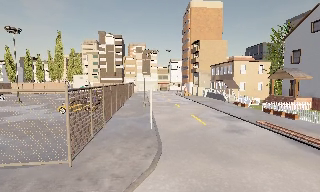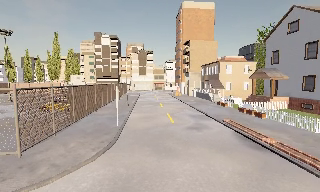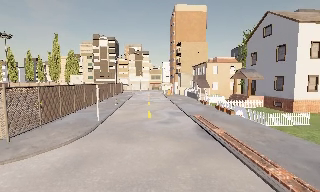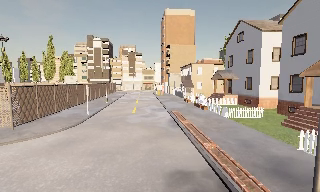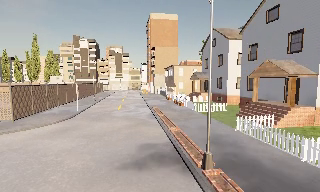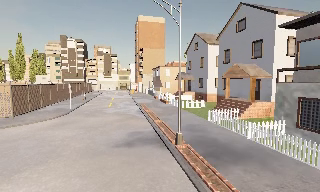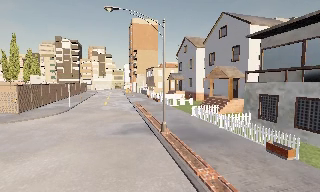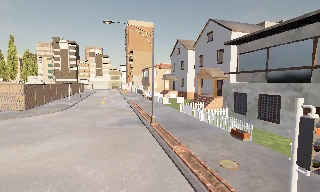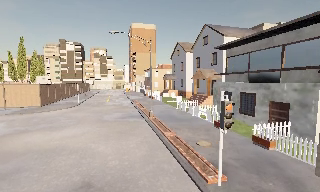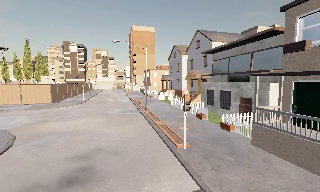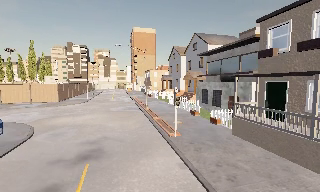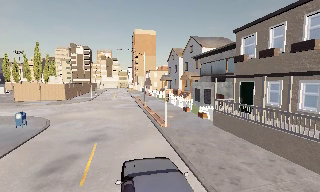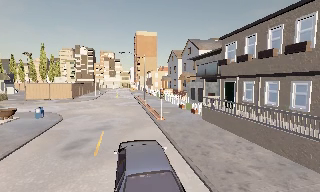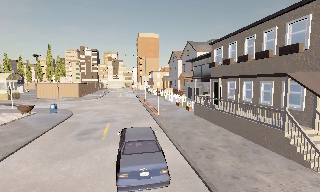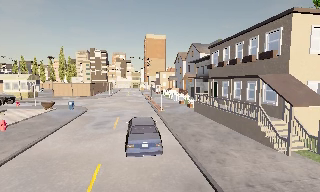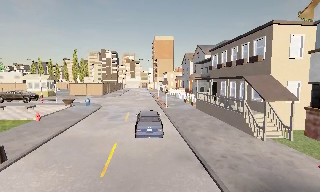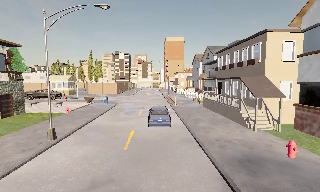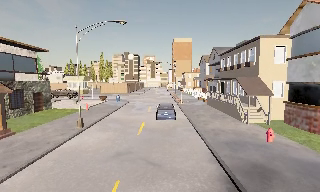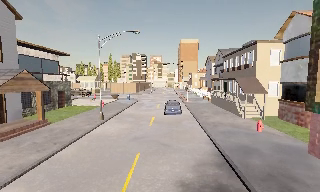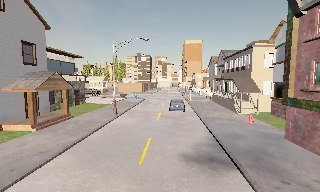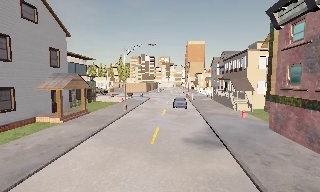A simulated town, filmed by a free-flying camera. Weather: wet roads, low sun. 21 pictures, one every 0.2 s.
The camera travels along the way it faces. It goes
backward.
0.0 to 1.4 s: The scene slides to the left, as the camera pans about 10 degrees to its right. It travels backward and to its right, about 17 m, so what stands in front gets smaller.
1.4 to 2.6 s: The camera travels backward, about 14 m, so what stands in front gets smaller.
2.6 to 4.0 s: The camera swings to its left by about 20 degrees, and the scene slides to the right. It travels backward, about 15 m, so what stands in front gets smaller.
The film runs backward here.
